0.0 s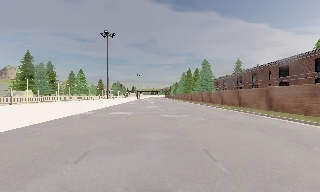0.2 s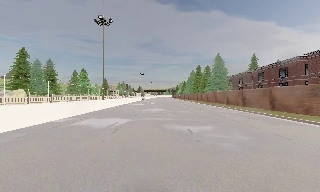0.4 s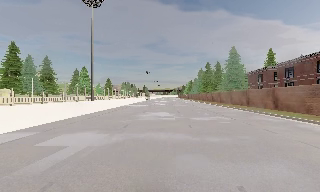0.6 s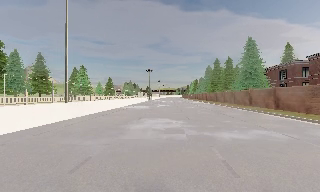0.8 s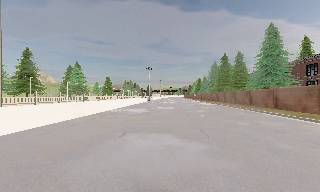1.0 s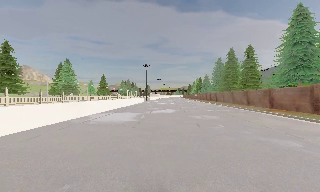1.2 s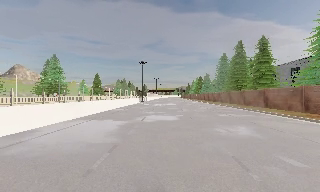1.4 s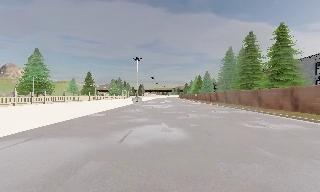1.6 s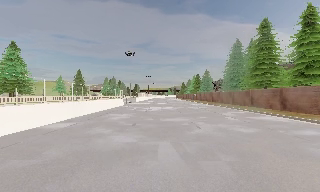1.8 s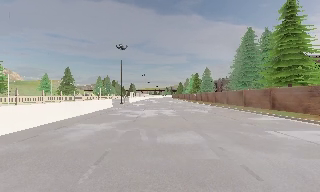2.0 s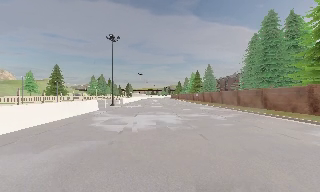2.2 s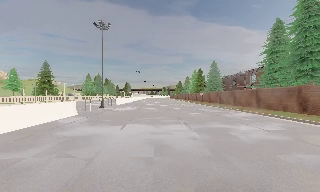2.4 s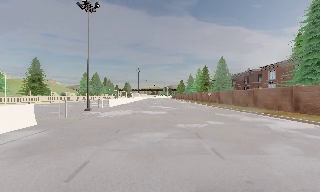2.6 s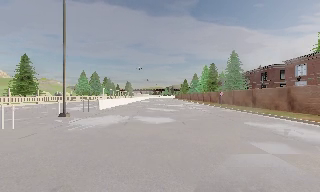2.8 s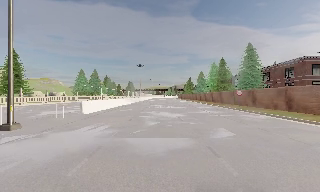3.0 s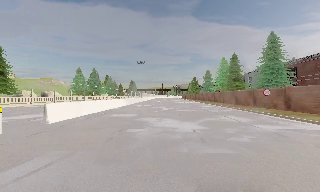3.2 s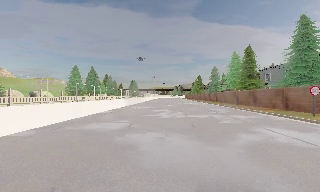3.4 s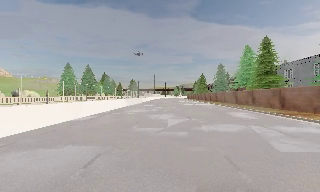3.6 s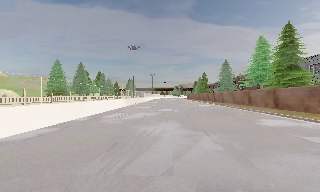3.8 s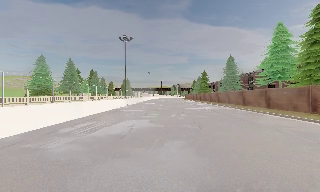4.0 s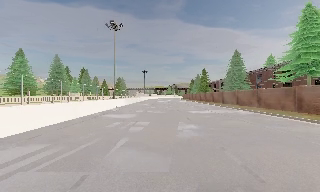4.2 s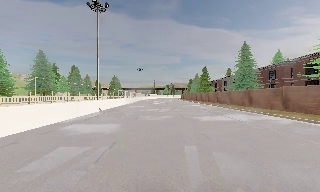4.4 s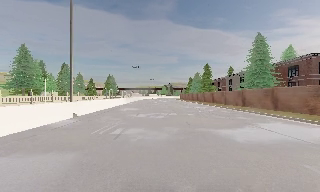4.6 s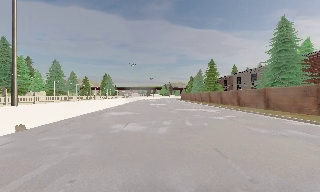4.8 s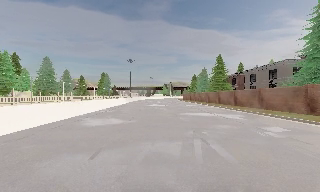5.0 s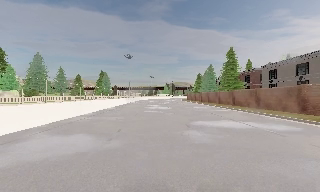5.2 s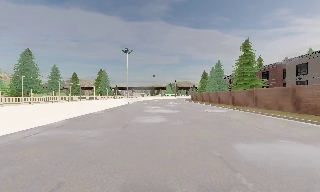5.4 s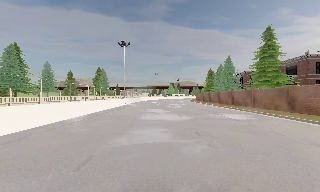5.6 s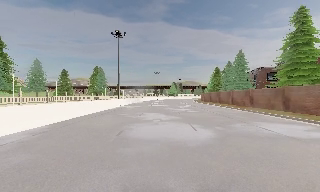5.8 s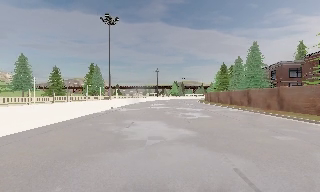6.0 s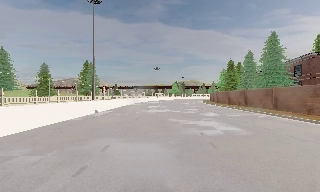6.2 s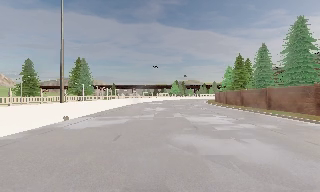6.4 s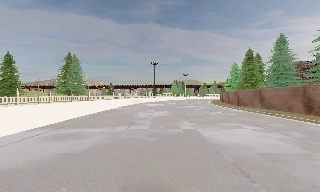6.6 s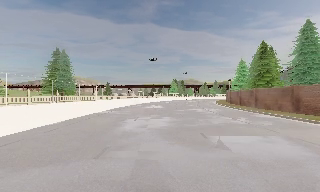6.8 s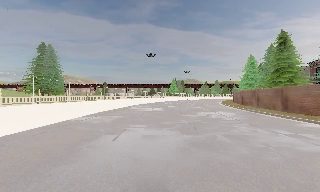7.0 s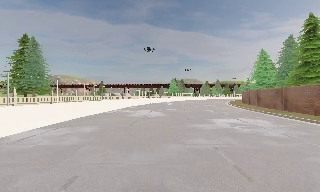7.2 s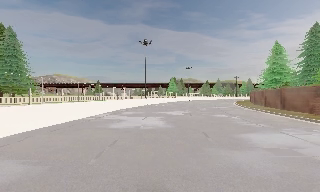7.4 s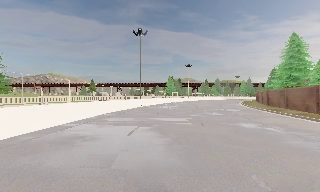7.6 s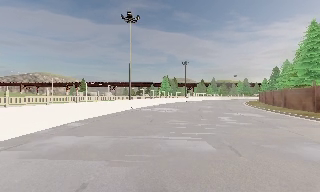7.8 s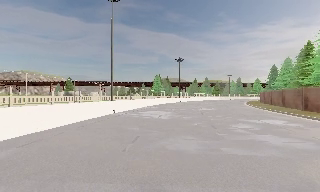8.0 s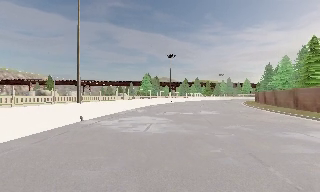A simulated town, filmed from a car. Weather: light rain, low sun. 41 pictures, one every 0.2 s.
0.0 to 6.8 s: The camera travels forward, about 165 m, so what stands in front looms larger.
6.8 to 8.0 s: The camera pans to its right, which is clockwise from overhead, by about 10 degrees. It travels forward, about 25 m, so what stands in front looms larger.
The film runs forward here.
